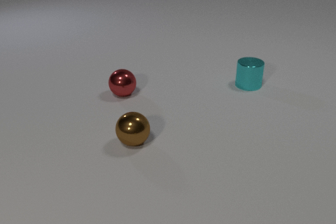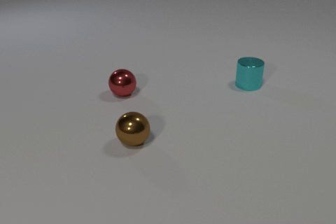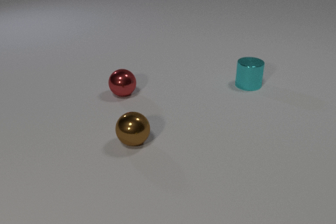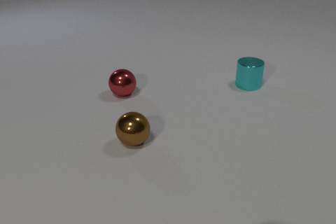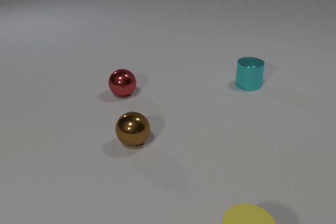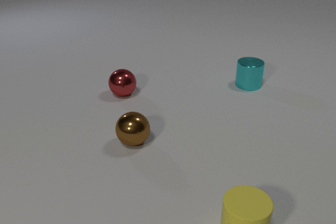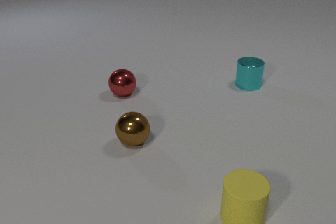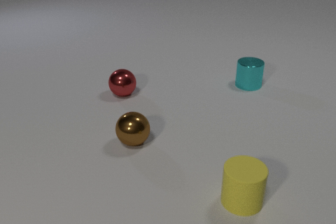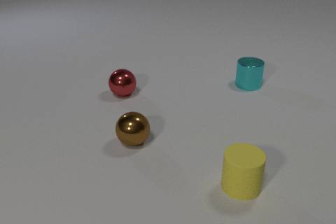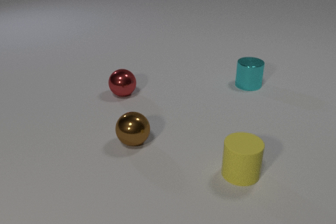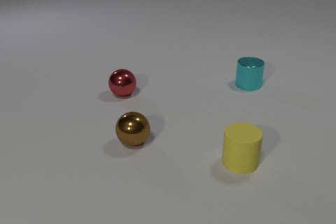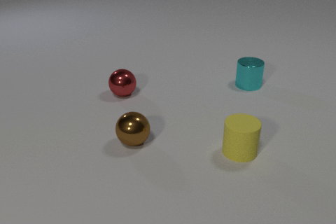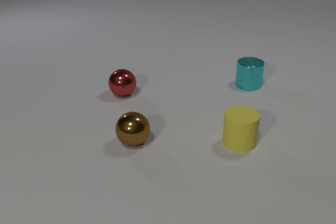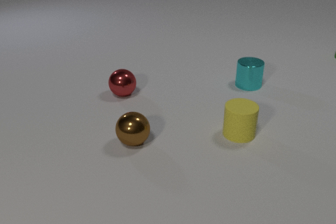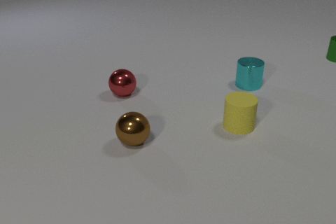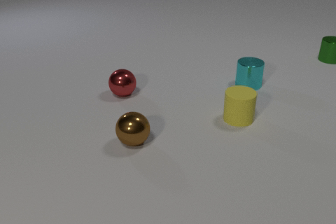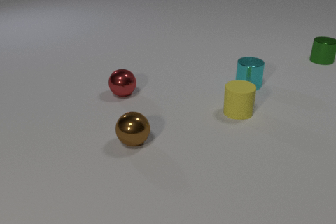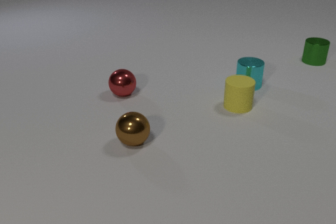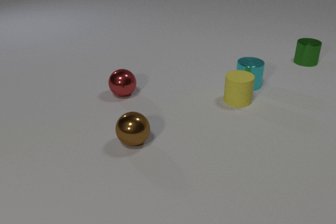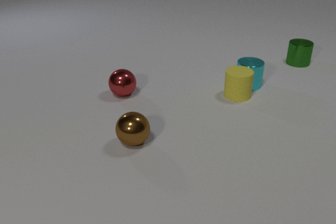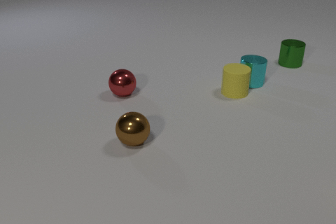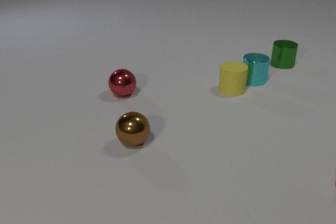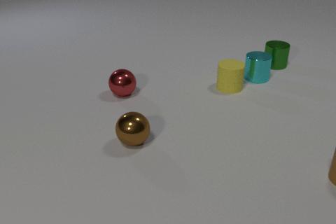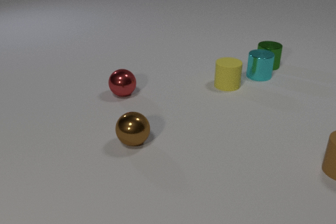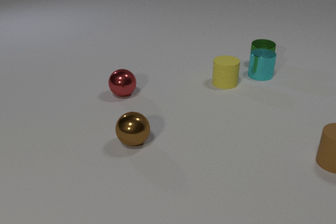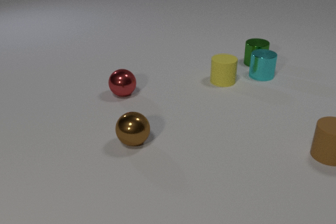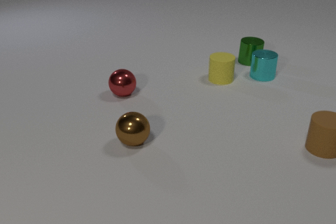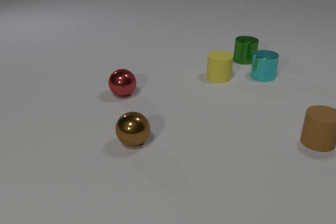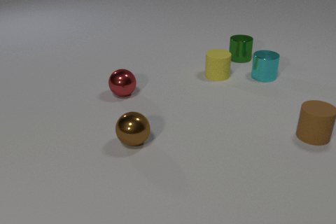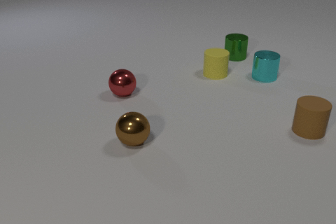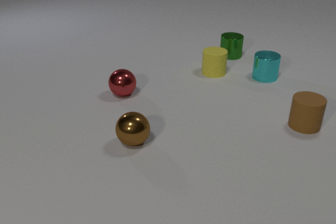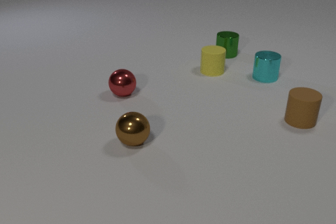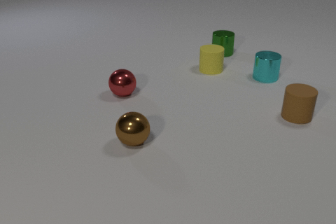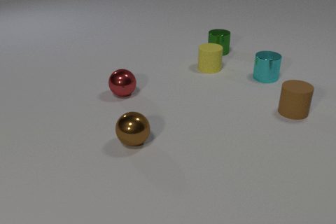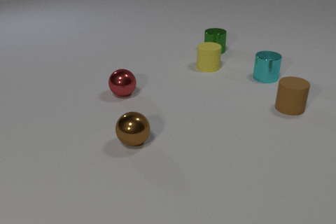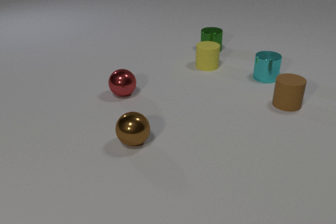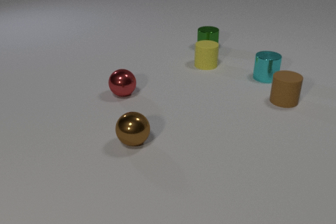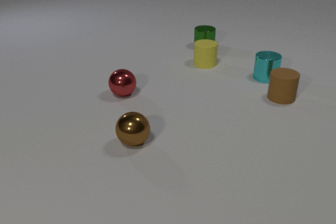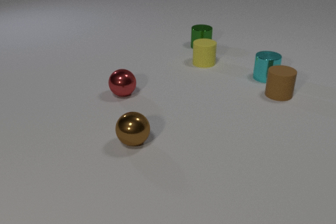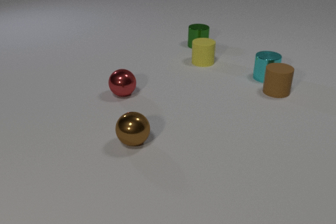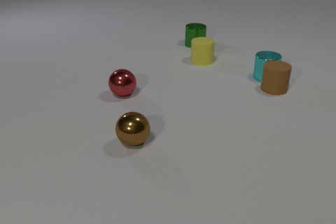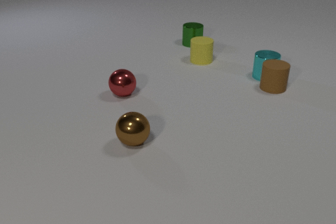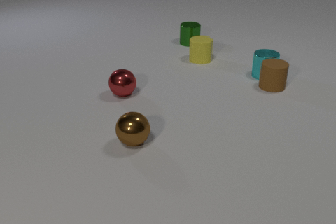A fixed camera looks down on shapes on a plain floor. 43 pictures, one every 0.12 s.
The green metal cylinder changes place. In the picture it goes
to the left.
The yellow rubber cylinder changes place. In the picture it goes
away from the camera.
0.00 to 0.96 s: The yellow rubber cylinder comes in at the bottom edge, slides away from the camera.
0.96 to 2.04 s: The yellow rubber cylinder slides away from the camera. The green metal cylinder comes in at the right edge, slides to the left and toward the camera.
2.04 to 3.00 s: The yellow rubber cylinder slides away from the camera. The cyan metal cylinder slides away from the camera and to the right. The green metal cylinder slides to the left. The brown rubber cylinder comes in at the right edge, slides away from the camera and to the left. The yellow rubber cylinder and the cyan metal cylinder collide. The cyan metal cylinder and the green metal cylinder collide.
3.00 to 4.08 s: The yellow rubber cylinder slides away from the camera and to the left. The green metal cylinder slides to the left and away from the camera. The brown rubber cylinder slides away from the camera and to the left.
4.08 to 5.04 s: The yellow rubber cylinder slides away from the camera and to the left. The cyan metal cylinder moves, and ends about where it began. The green metal cylinder slides to the left and away from the camera. The brown rubber cylinder slides away from the camera and to the left. The cyan metal cylinder and the brown rubber cylinder collide.
What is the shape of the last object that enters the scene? cylinder.
What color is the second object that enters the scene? green.
Are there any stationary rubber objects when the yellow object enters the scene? no.
